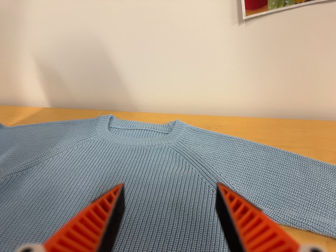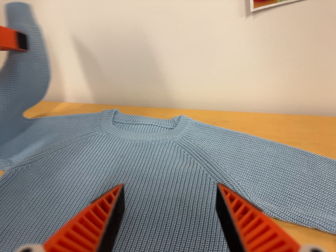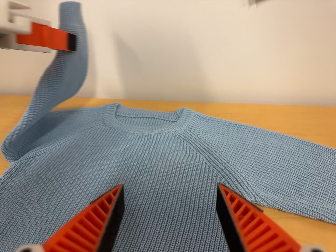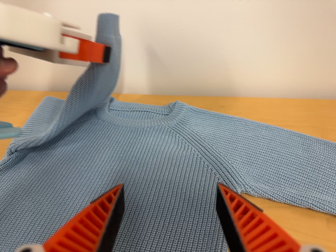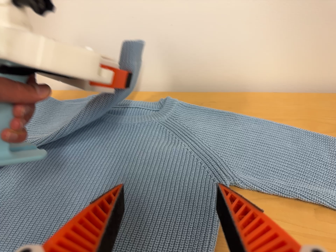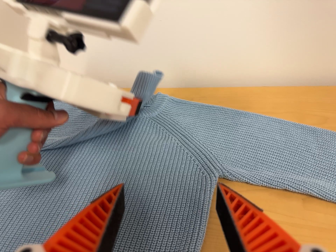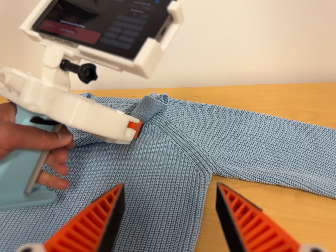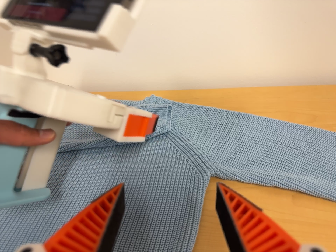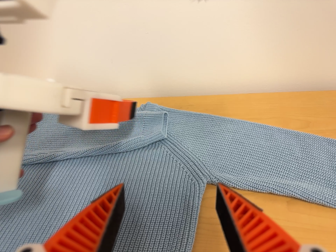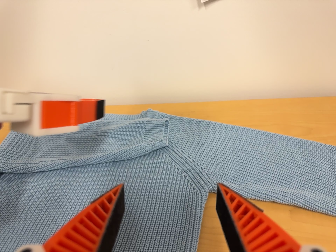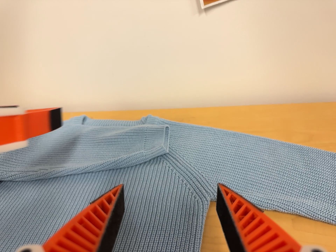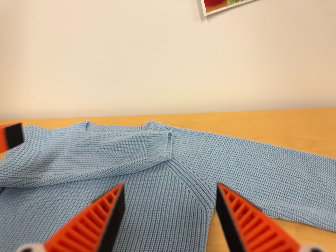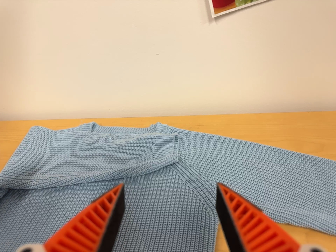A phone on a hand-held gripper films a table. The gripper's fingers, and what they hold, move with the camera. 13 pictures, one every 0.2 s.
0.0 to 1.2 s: The camera travels to its right, about 6 cm, so close, fixed things drift to the left.
1.2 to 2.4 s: The camera shifts only a little, or ends up much as it began.
The film runs forward here.
